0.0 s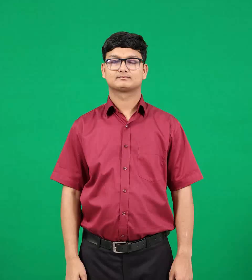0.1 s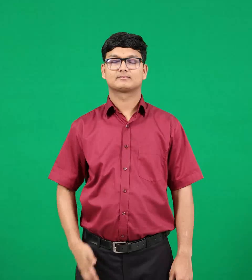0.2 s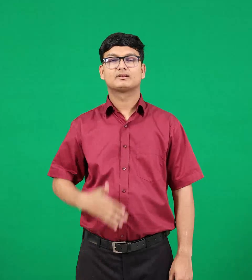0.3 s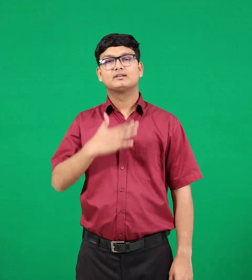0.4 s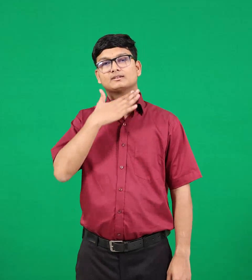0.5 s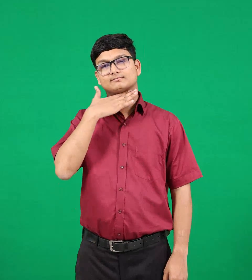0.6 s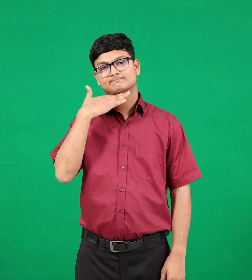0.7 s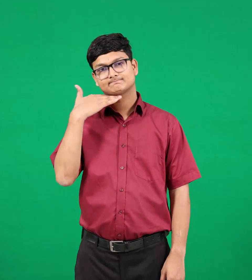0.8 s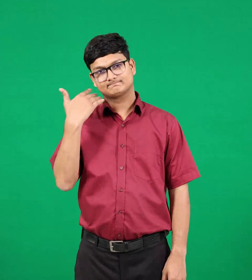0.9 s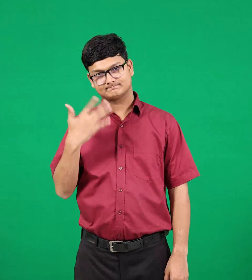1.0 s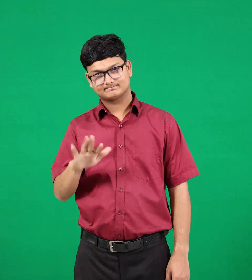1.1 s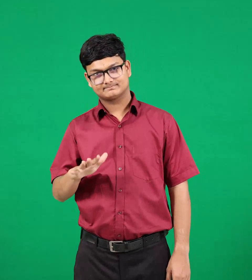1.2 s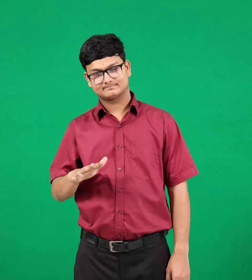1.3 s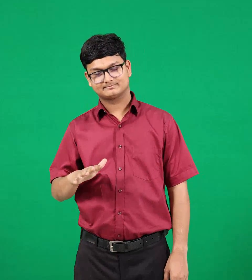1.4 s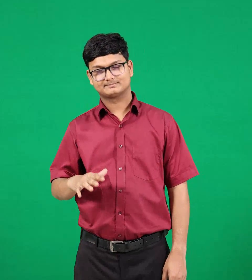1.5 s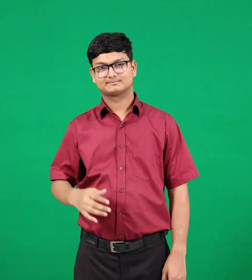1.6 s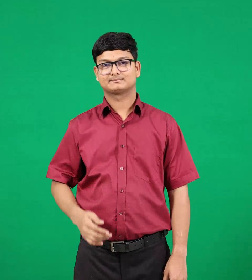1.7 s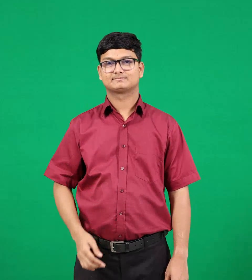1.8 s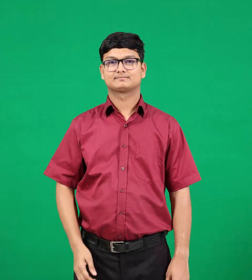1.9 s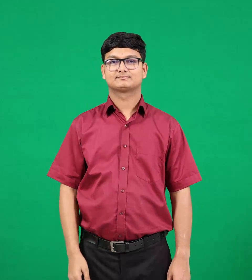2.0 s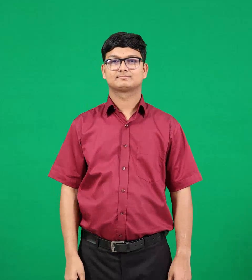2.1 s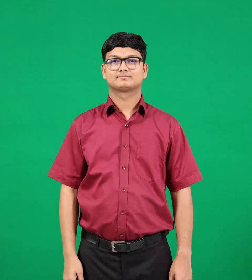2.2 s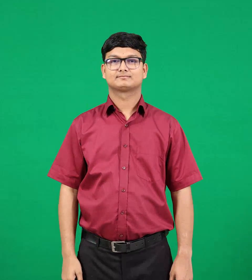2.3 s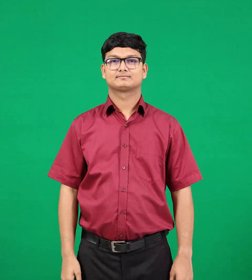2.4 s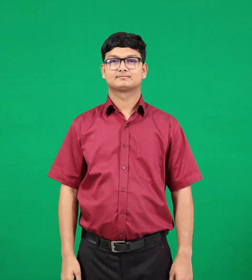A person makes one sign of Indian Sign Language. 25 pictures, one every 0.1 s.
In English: dead
